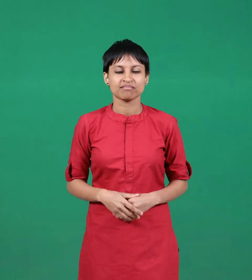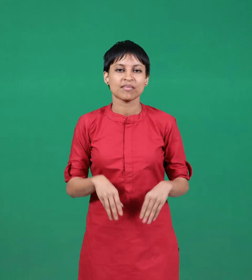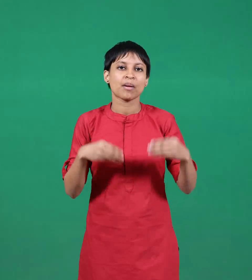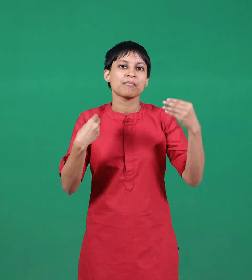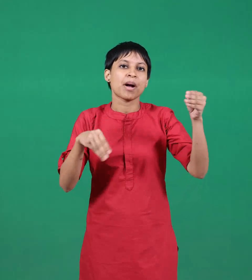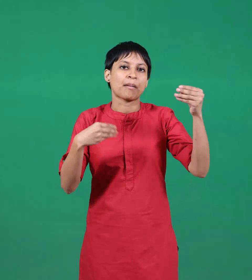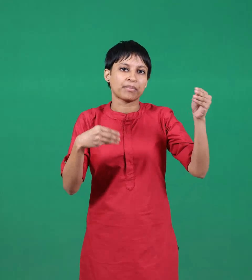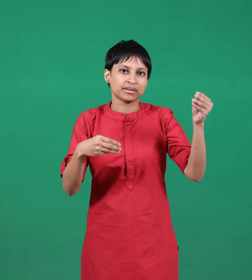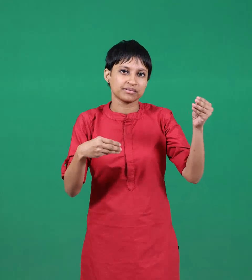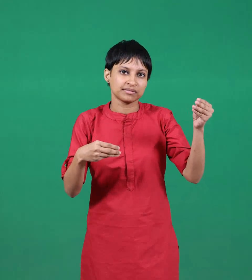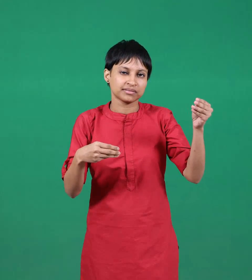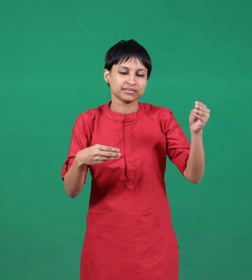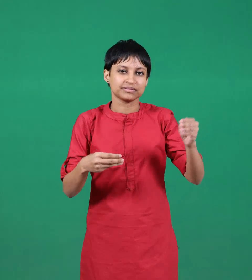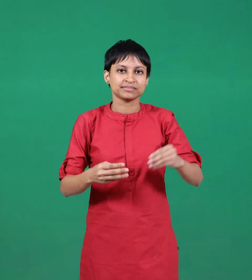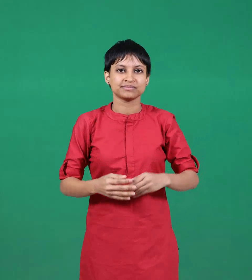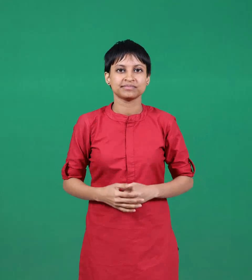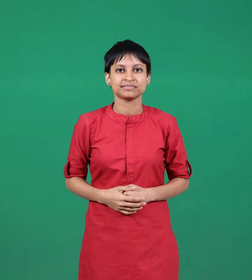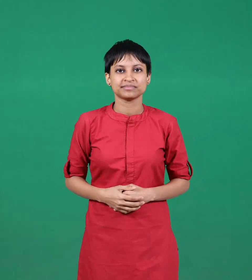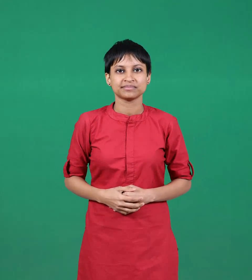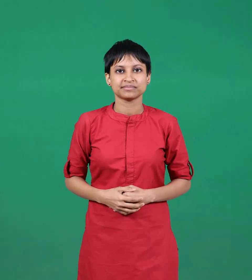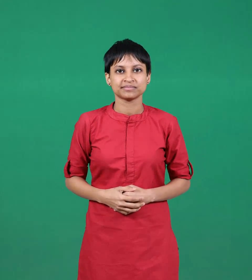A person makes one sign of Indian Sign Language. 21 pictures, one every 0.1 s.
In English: paper
